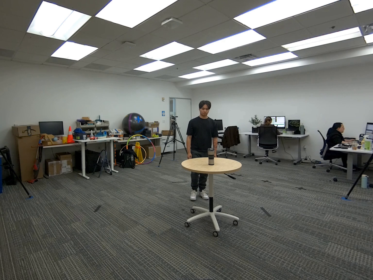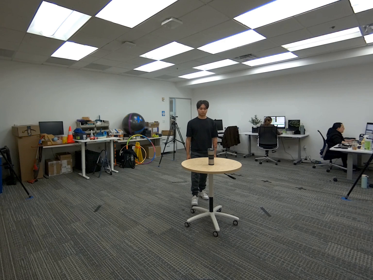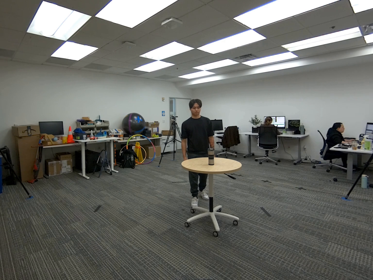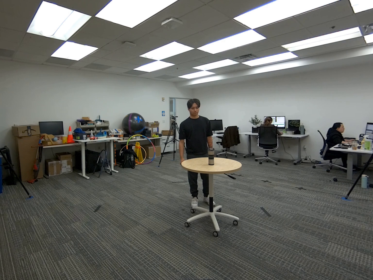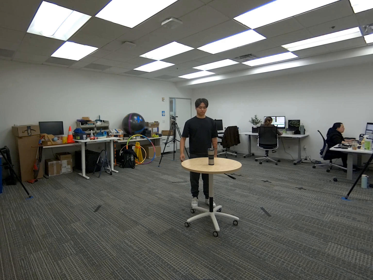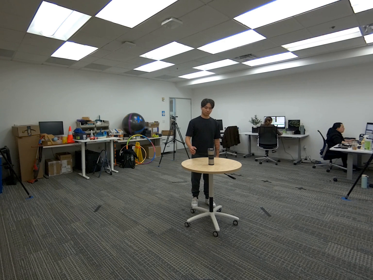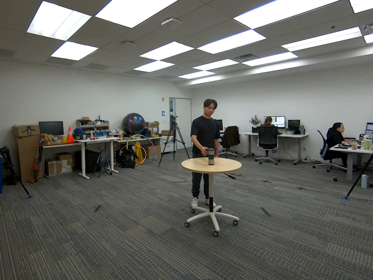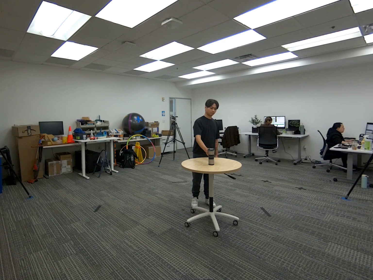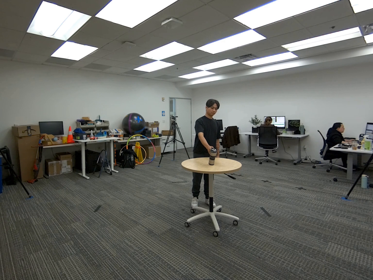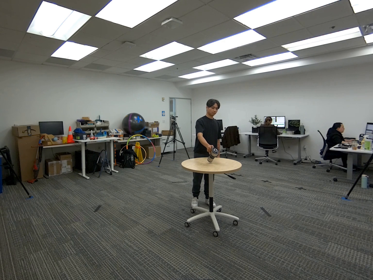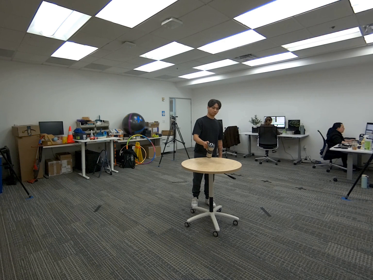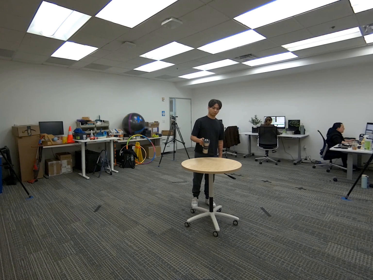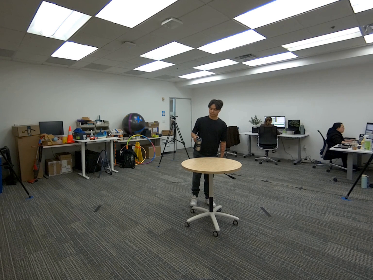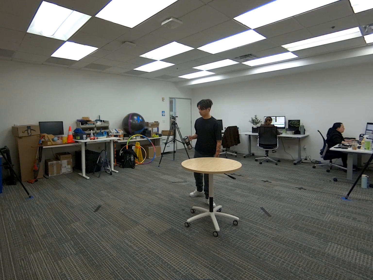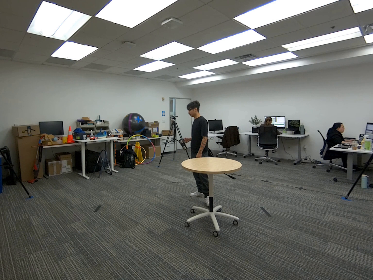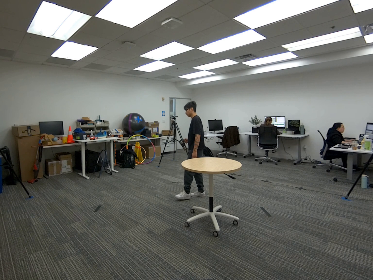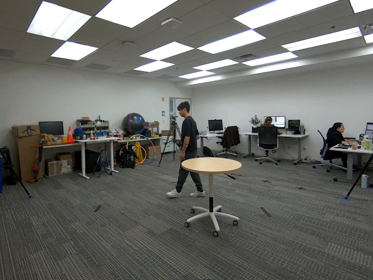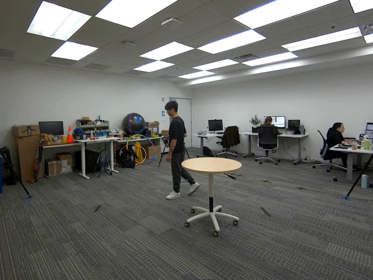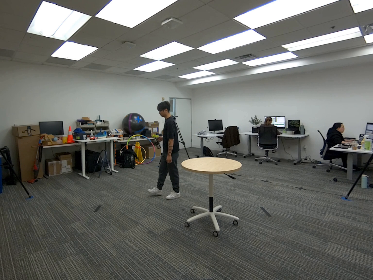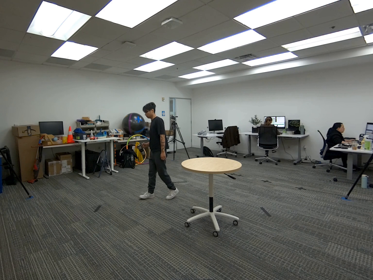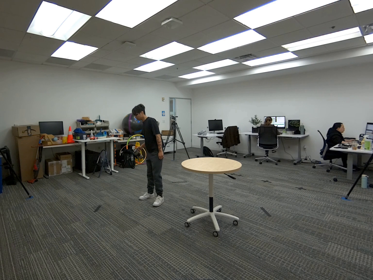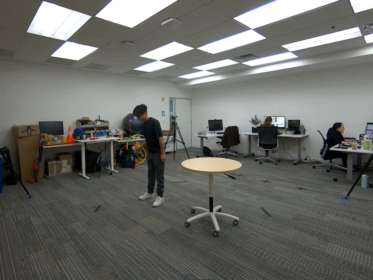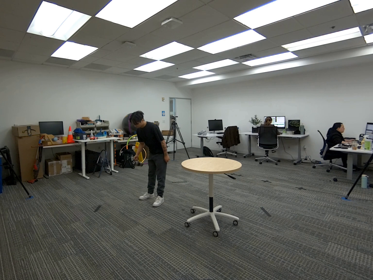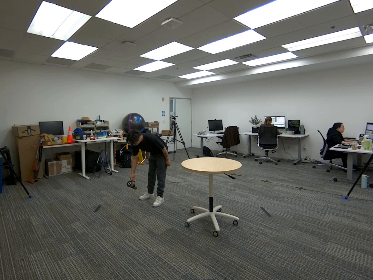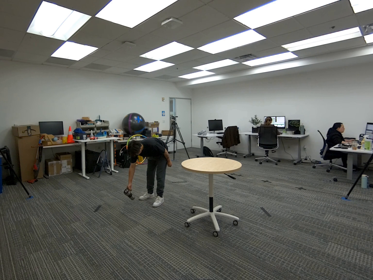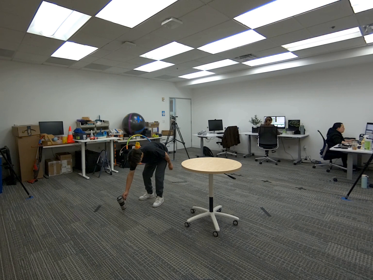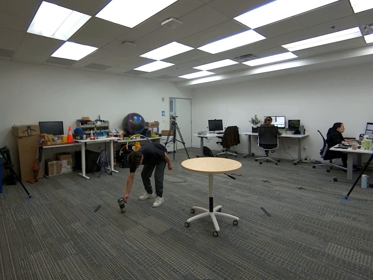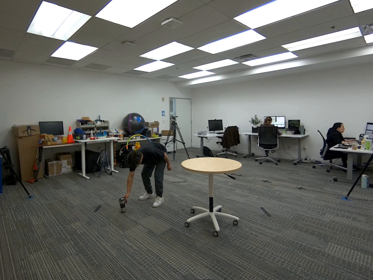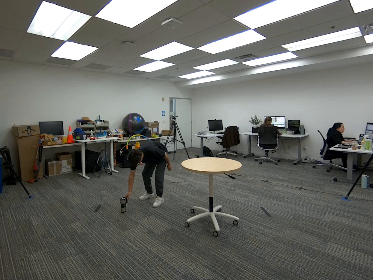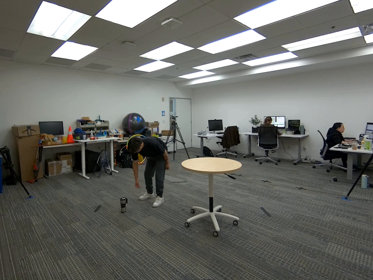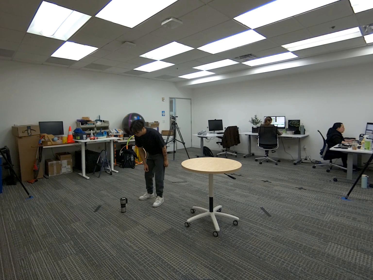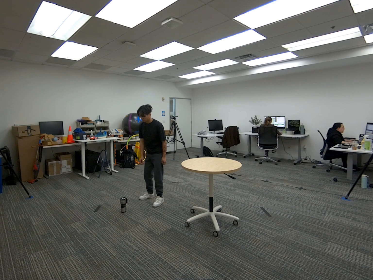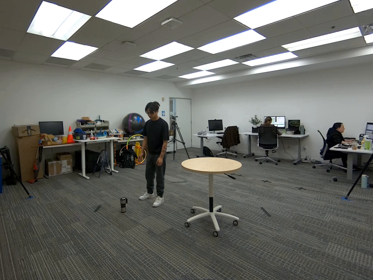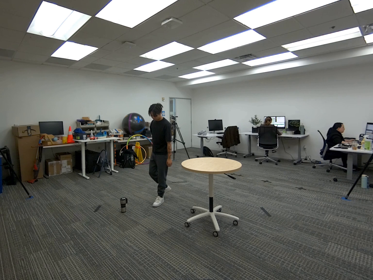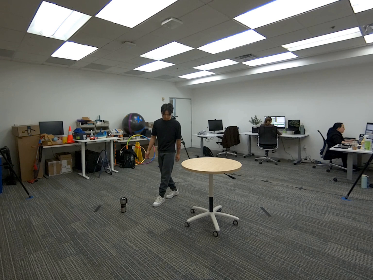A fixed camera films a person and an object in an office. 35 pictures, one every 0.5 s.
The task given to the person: Walk to the coffee mug on the round table, pick up the mug with your right hand and place it on the ground.
